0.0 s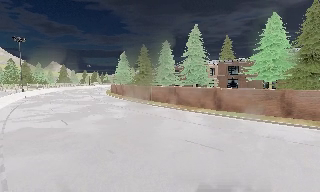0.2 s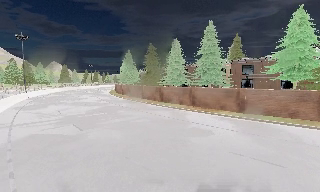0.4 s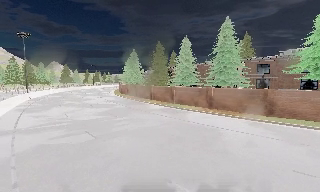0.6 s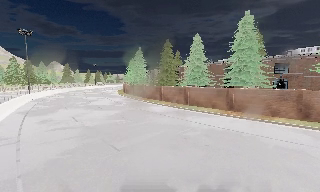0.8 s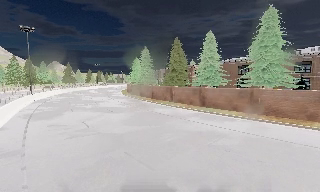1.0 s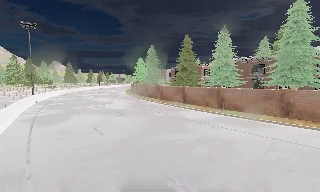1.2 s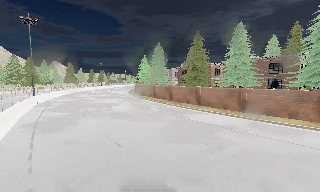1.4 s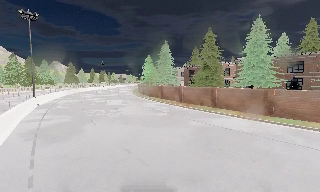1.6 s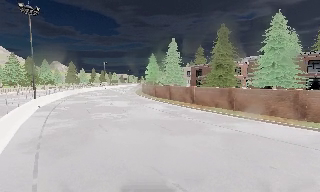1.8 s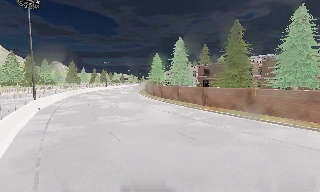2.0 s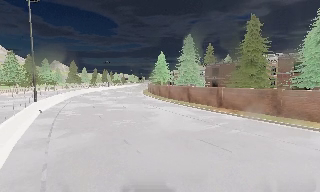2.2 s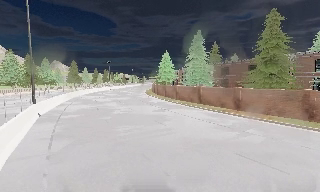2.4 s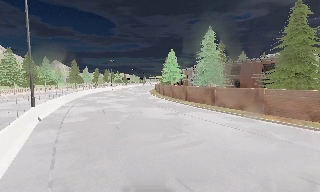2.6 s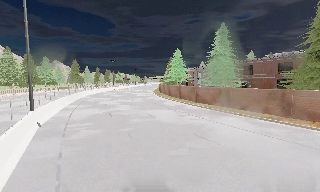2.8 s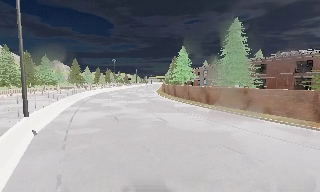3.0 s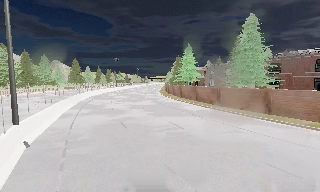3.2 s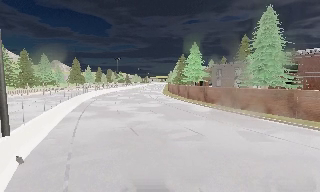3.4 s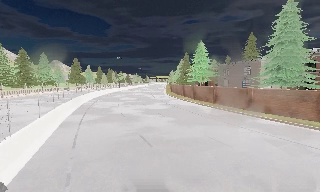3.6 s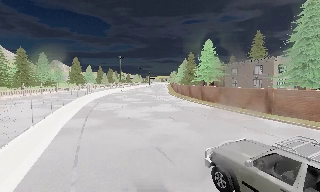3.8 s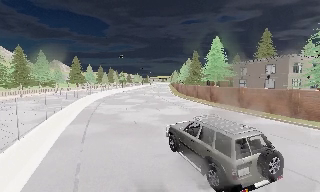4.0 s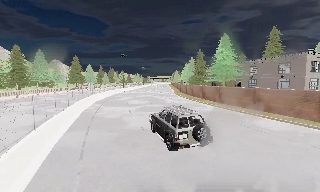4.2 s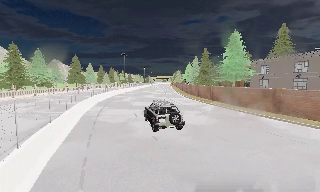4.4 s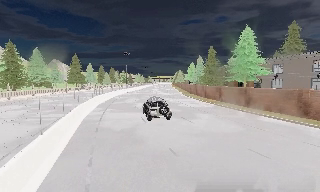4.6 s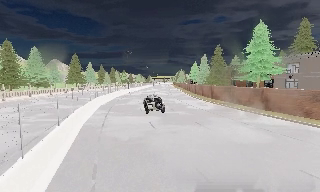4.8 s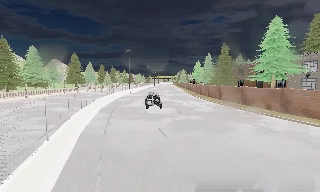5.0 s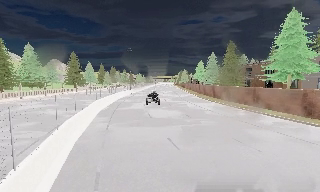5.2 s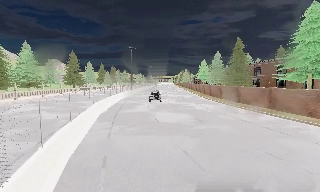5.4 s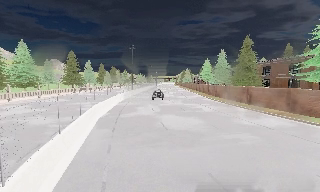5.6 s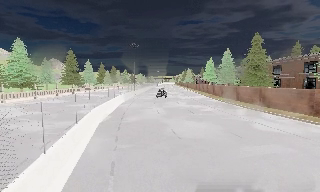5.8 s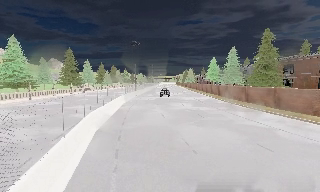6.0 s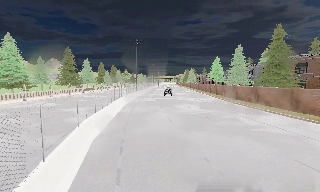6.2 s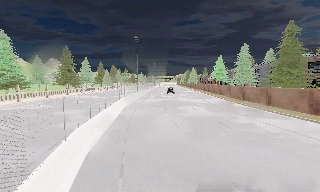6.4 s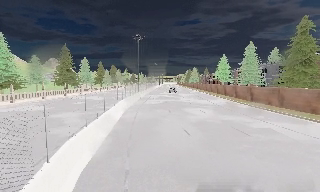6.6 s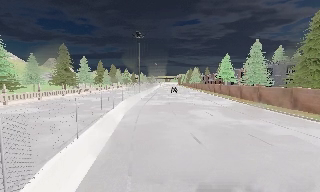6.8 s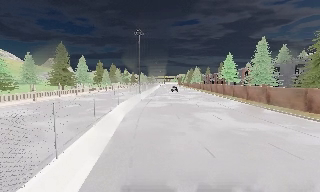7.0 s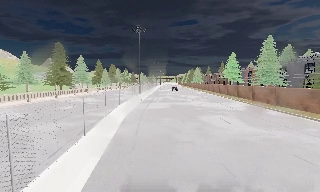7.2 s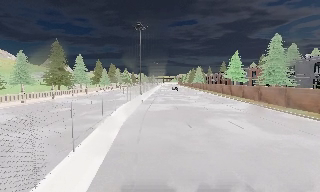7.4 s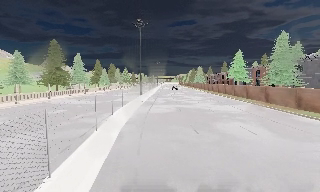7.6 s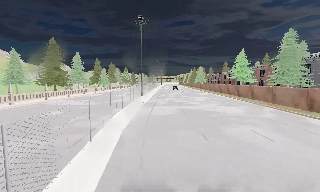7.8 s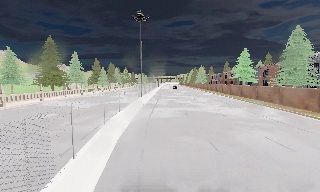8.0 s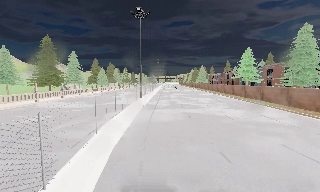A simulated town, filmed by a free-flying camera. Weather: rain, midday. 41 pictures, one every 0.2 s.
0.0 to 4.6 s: The camera travels forward and to its left, about 50 m, so what stands in front looms larger.
4.6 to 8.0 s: The camera travels forward, about 25 m, so what stands in front looms larger.
The film runs forward here.
